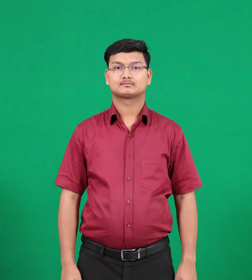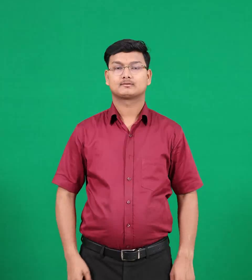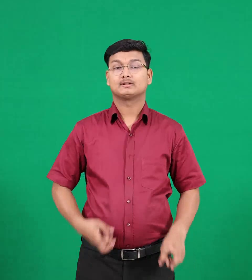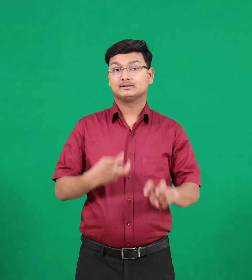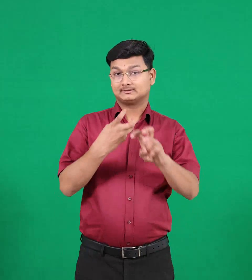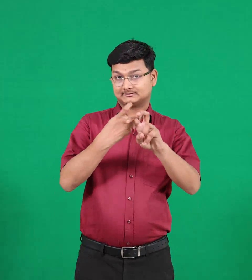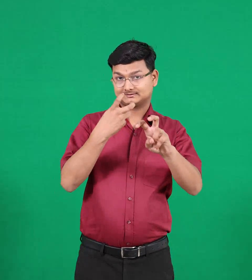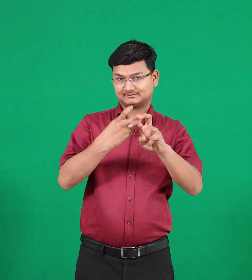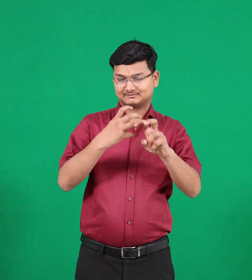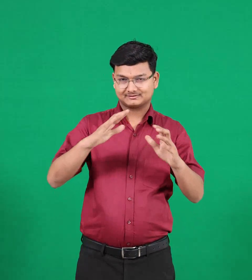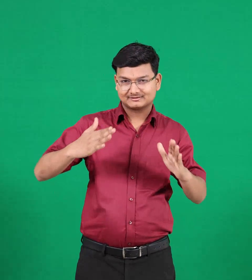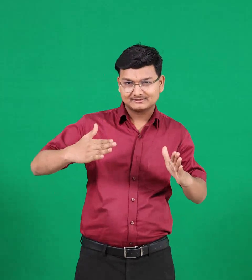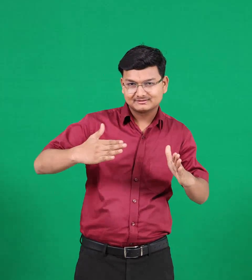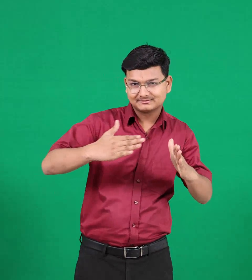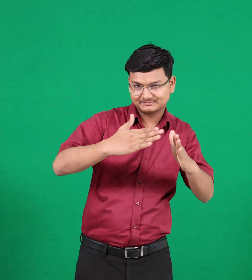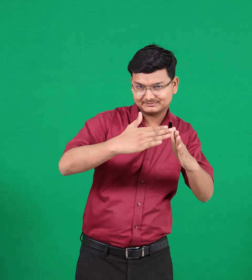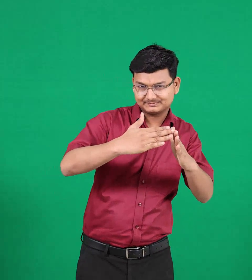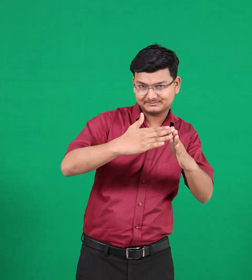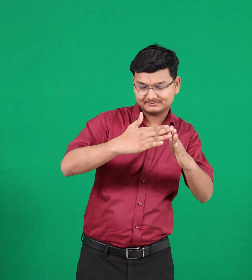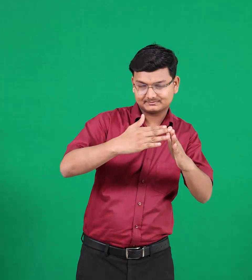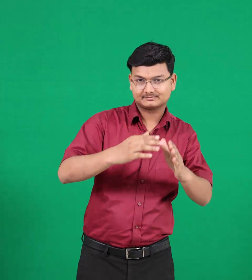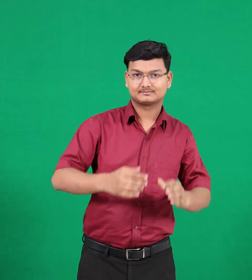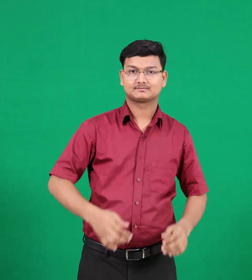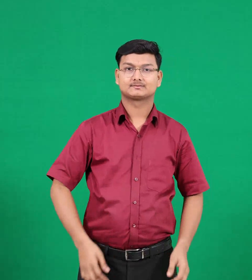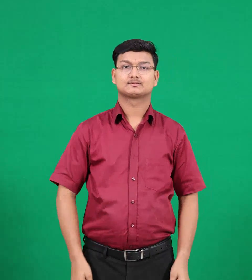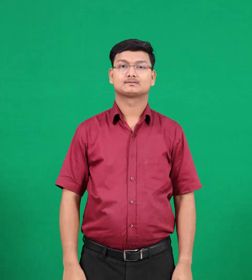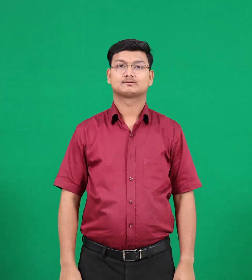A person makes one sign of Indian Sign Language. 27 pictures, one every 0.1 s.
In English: corners
